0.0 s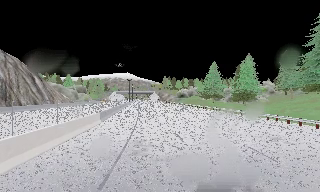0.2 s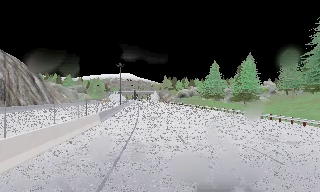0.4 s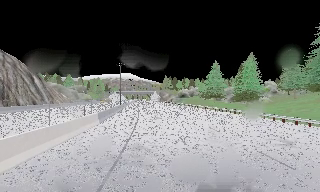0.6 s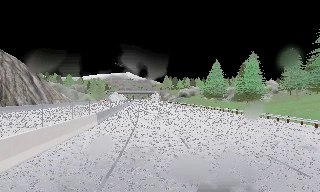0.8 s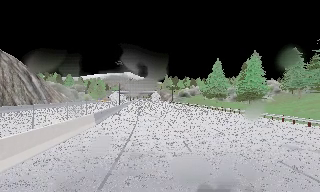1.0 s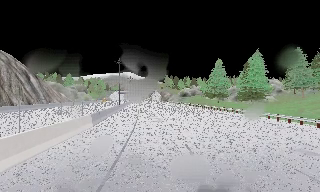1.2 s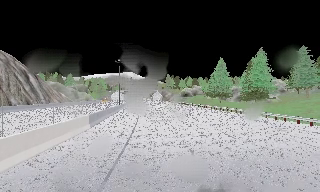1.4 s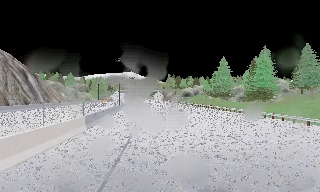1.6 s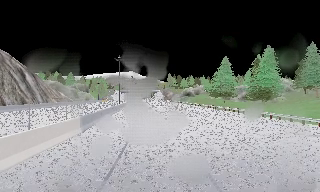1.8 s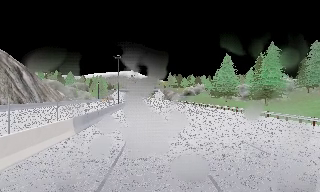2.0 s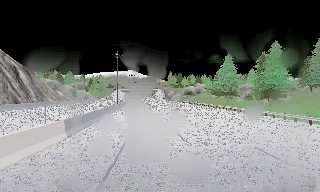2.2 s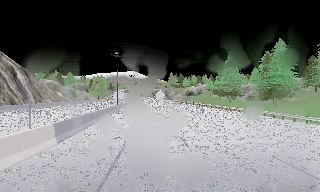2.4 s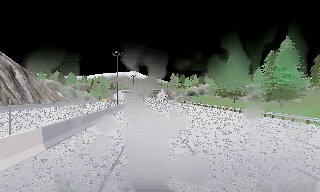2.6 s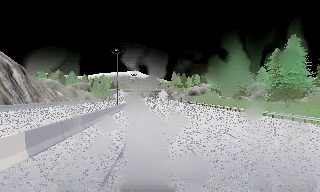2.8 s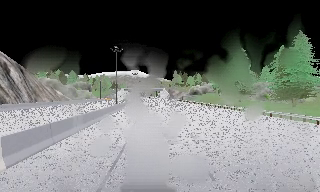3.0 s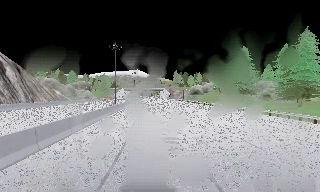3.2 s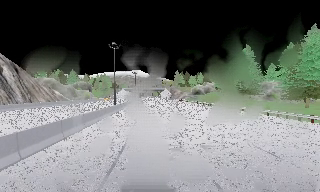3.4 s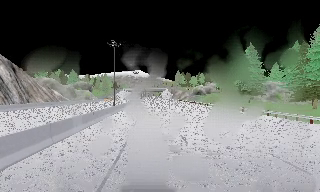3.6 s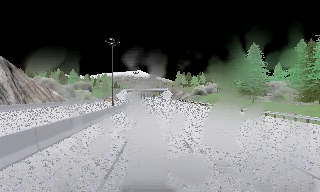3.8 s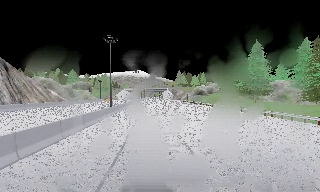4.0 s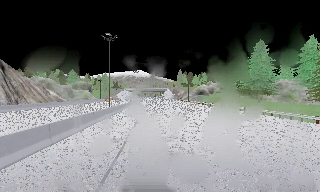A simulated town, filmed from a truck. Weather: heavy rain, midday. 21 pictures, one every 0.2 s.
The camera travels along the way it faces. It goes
forward.
0.0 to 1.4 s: The camera travels forward, about 4.5 m, so what stands in front looms larger. It gains speed.
1.4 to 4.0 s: The camera travels forward, about 14 m, so what stands in front looms larger.
The film runs forward here.
